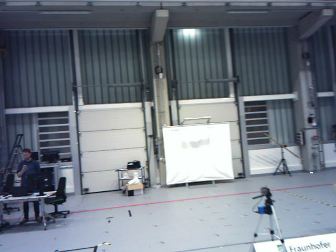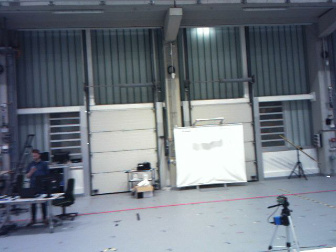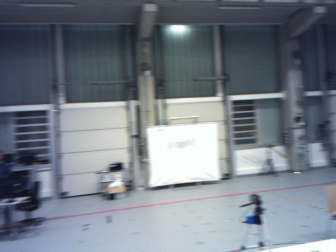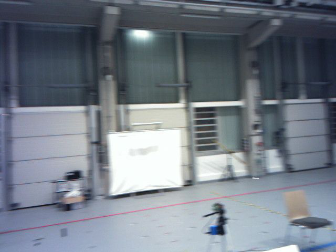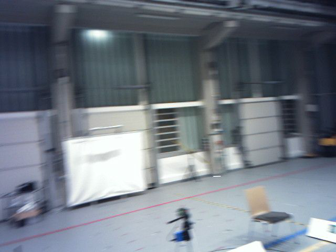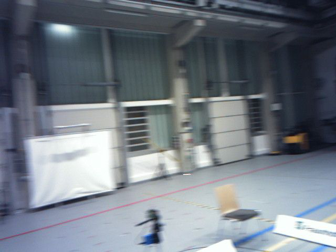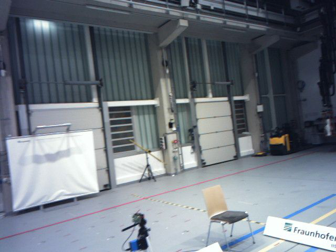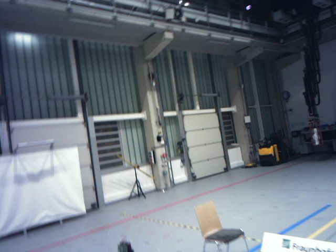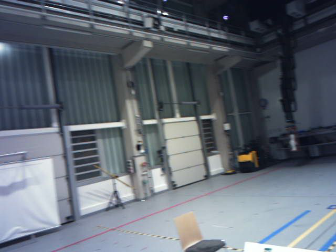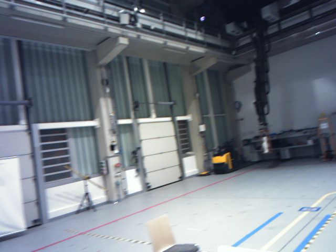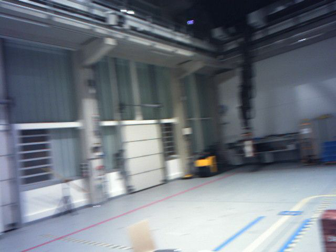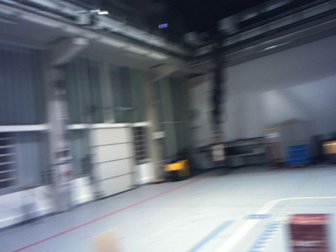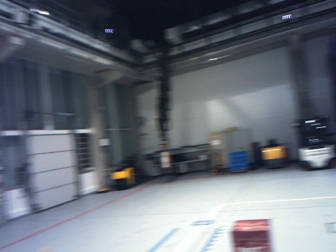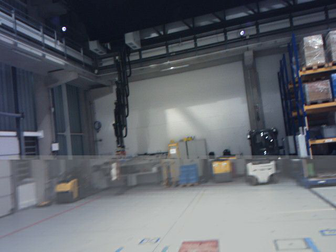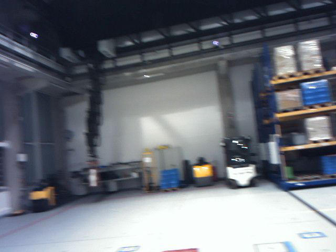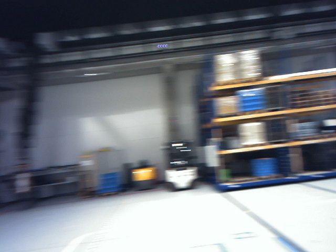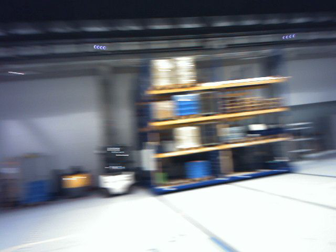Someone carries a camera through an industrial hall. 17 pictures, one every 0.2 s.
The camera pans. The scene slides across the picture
to the left.
The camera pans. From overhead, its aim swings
clockwise.
0.0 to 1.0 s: The camera pans to its right, which is clockwise from overhead, by about 25 degrees. It travels forward, about 0.8 m, so what stands in front looms larger.
1.0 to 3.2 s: The camera pans to its right, which is clockwise from overhead, by about 70 degrees. It travels forward, about 1.8 m.
The film runs forward here.
